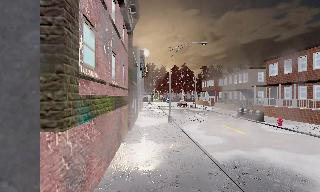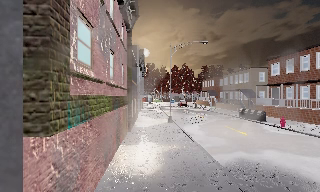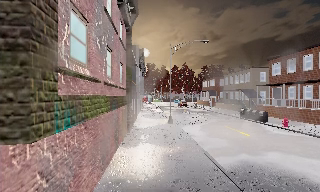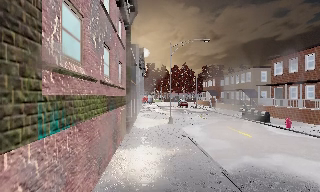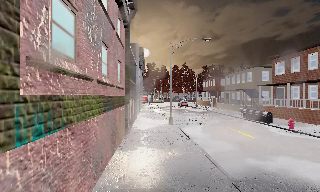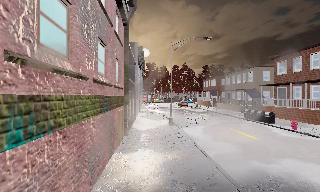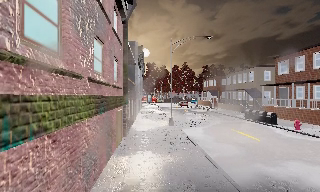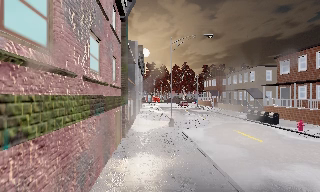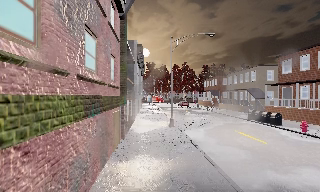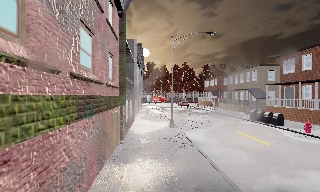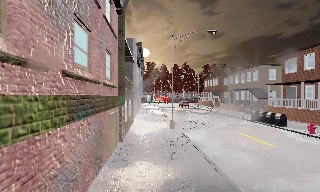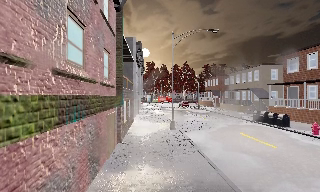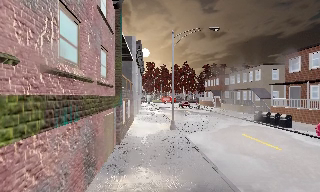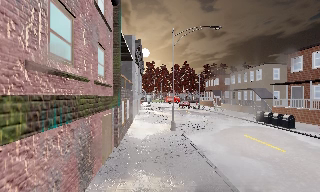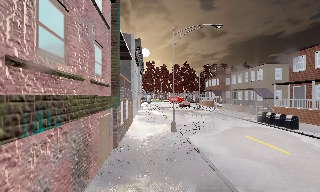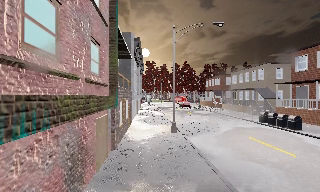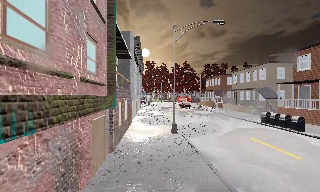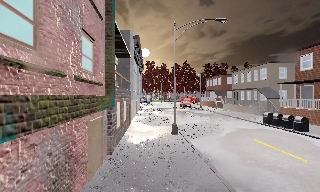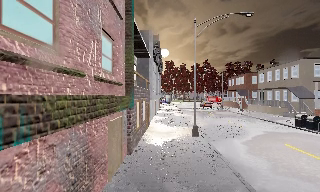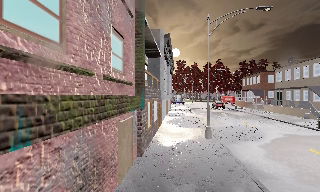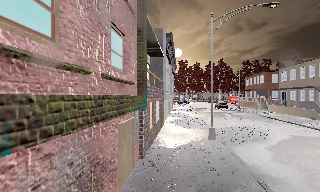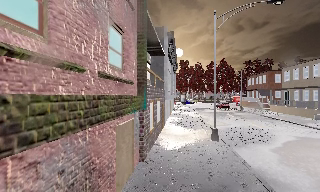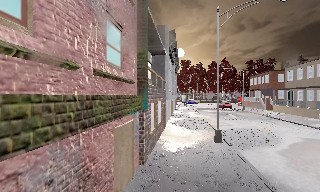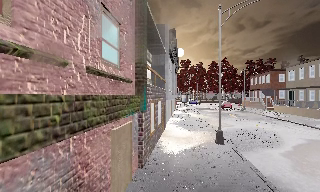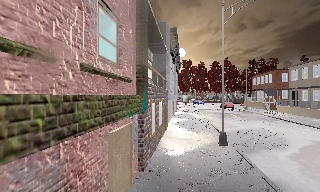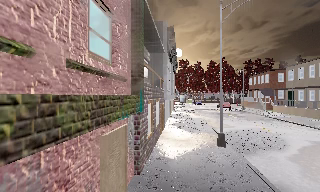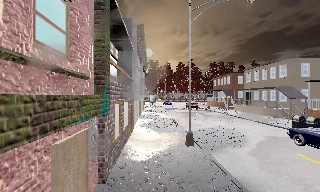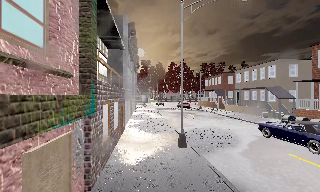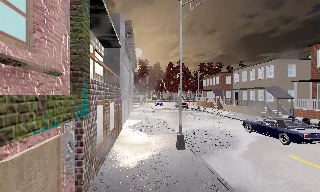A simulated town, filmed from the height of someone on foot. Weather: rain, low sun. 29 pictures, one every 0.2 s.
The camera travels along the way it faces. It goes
forward.
0.0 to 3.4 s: The camera travels forward, about 4.5 m, so what stands in front looms larger.
3.4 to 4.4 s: The camera pans to its left, which is counterclockwise from overhead, by about 10 degrees. It travels forward, about 1.5 m, so what stands in front looms larger.
4.4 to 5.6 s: The scene slides to the left, as the camera pans about 15 degrees to its right. It travels forward, about 1.5 m, so what stands in front looms larger.
The film runs forward here.
